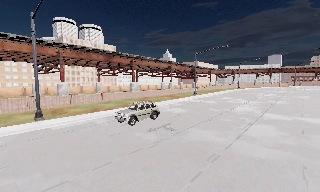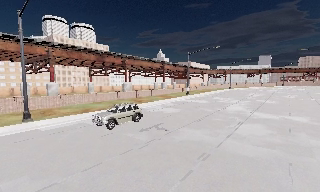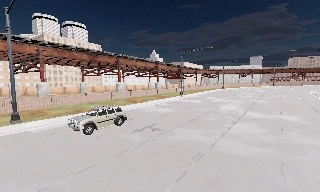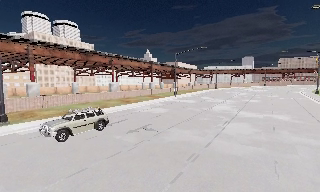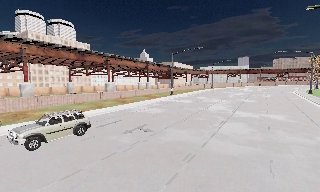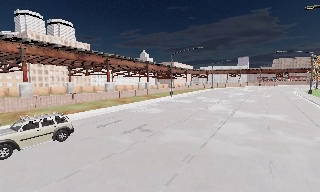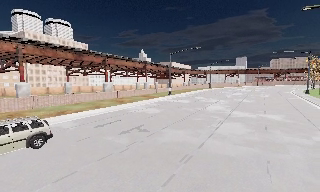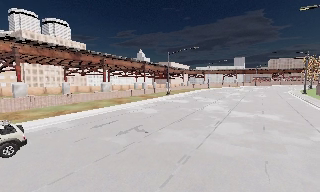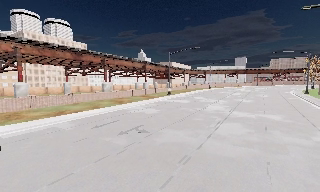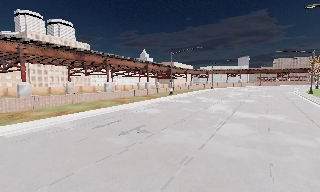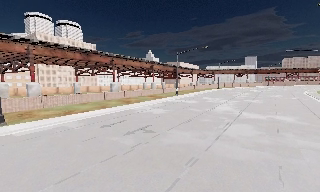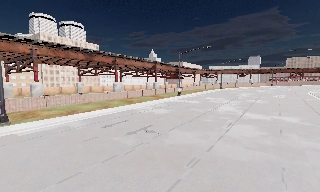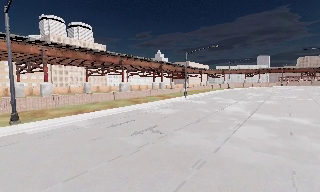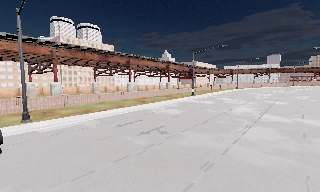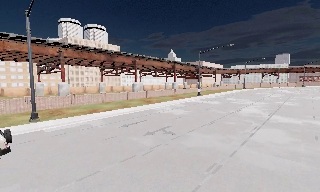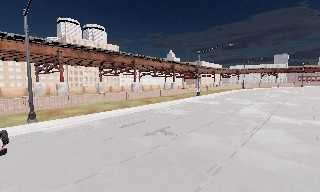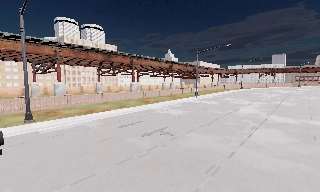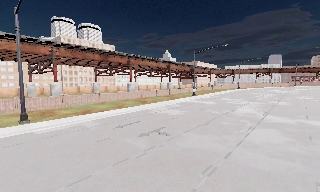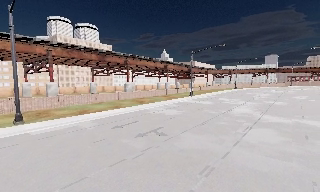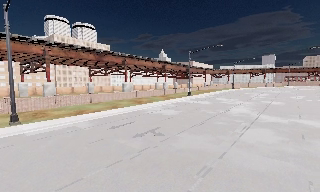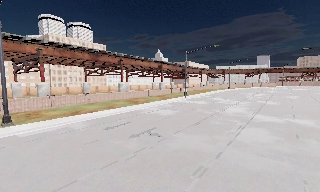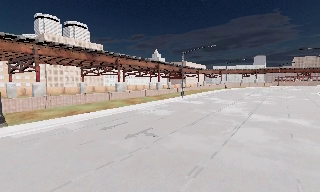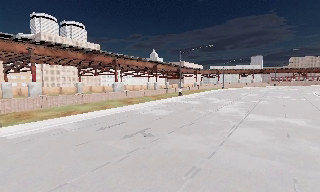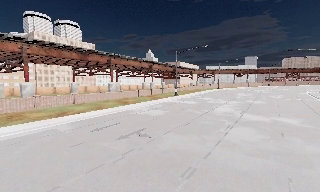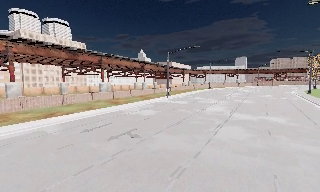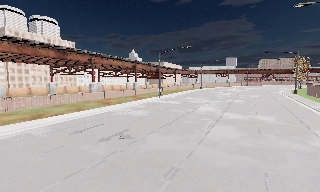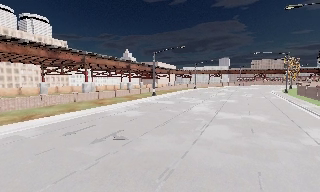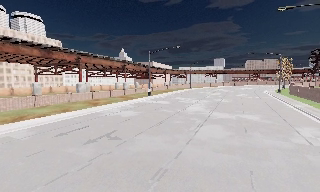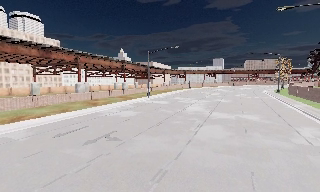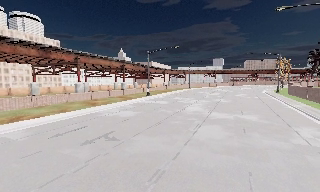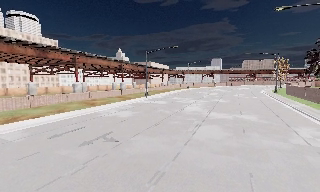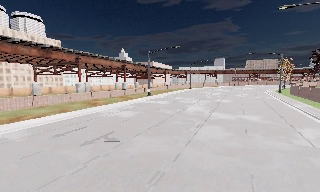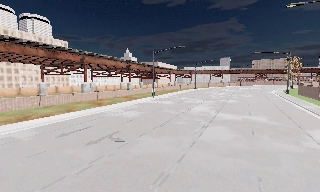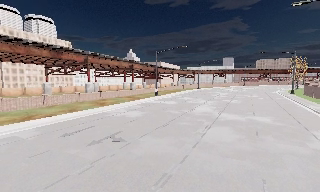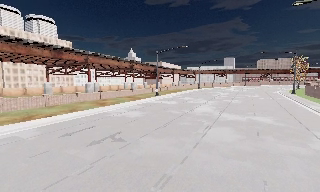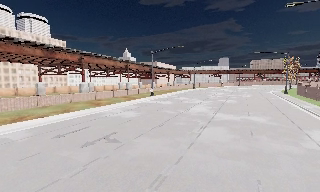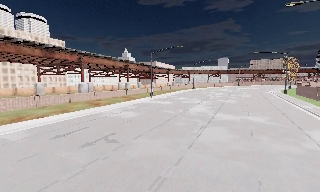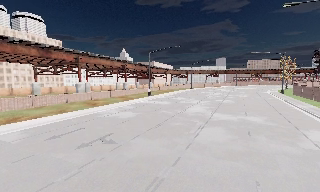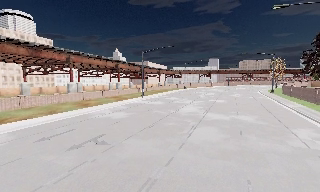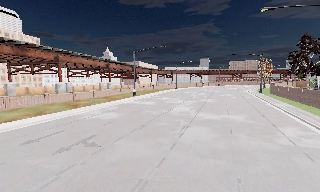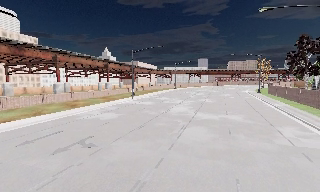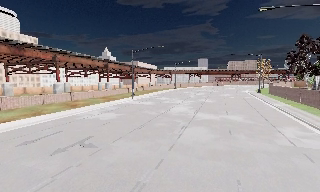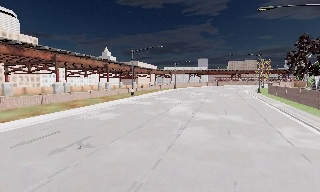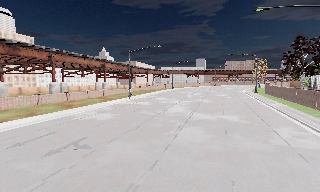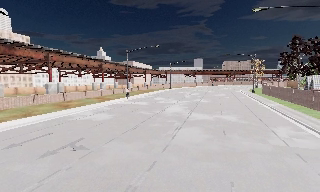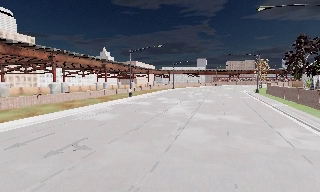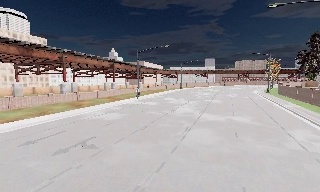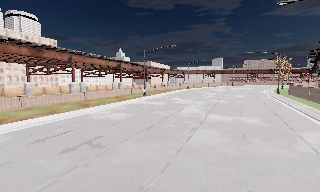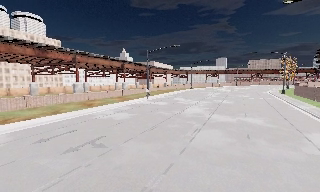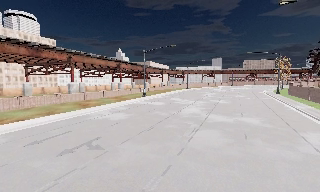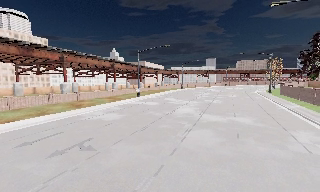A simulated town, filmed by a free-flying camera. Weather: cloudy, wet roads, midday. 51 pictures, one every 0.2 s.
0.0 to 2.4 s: The camera travels forward, about 1 m, so what stands in front looms larger.
2.4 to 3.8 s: The camera travels forward, about 0.5 m, so what stands in front looms larger.
3.8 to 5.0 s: The camera pans to its right, which is clockwise from overhead, by about 10 degrees.
5.0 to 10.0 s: The camera travels forward and to its right, about 2 m, so what stands in front looms larger.
The film runs forward here.
